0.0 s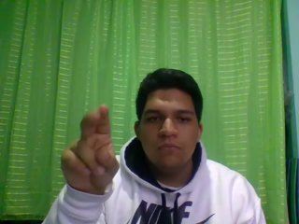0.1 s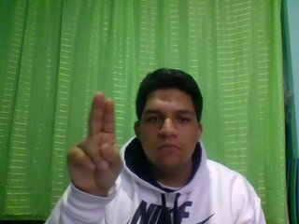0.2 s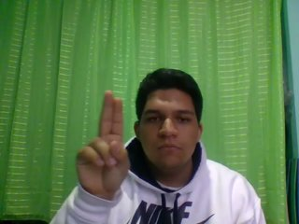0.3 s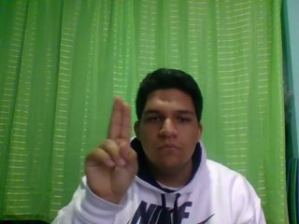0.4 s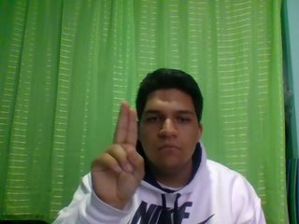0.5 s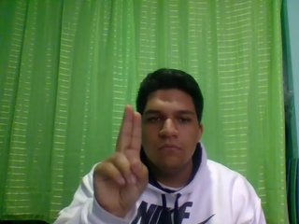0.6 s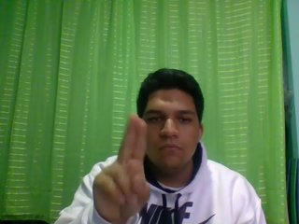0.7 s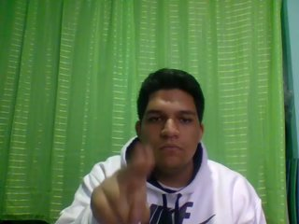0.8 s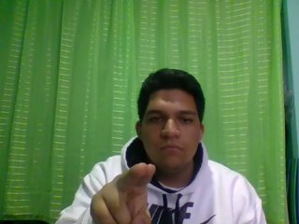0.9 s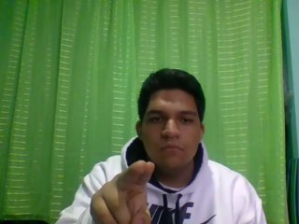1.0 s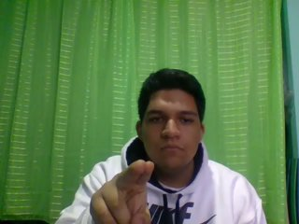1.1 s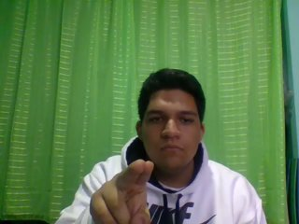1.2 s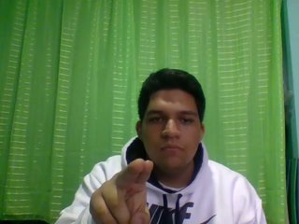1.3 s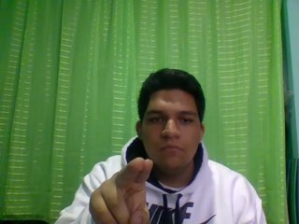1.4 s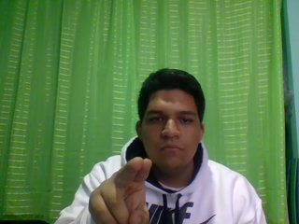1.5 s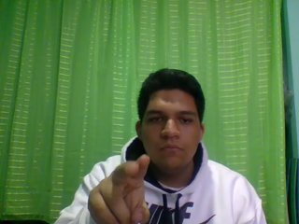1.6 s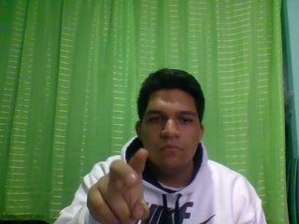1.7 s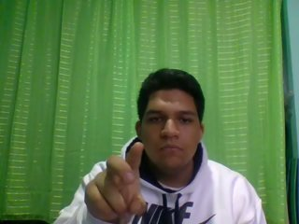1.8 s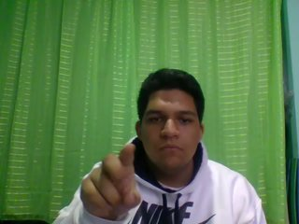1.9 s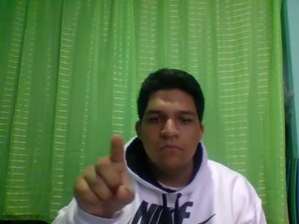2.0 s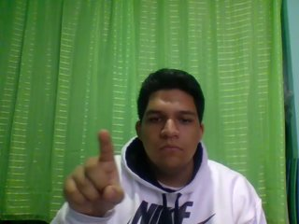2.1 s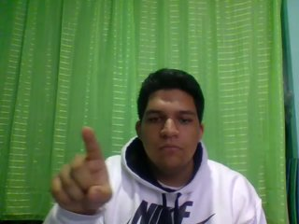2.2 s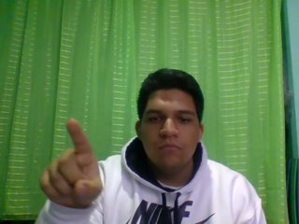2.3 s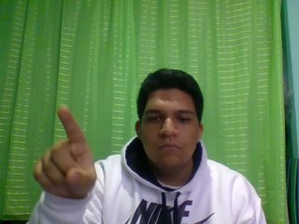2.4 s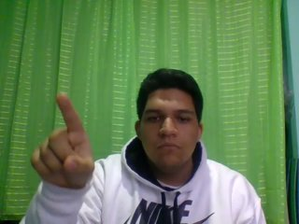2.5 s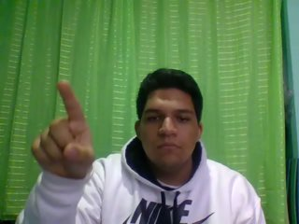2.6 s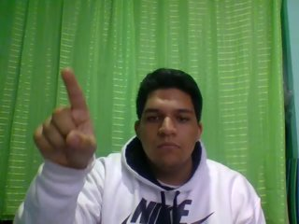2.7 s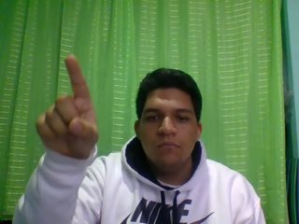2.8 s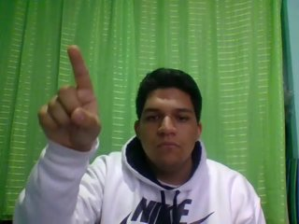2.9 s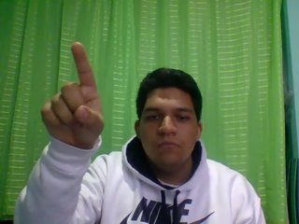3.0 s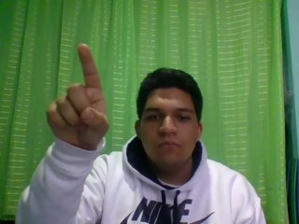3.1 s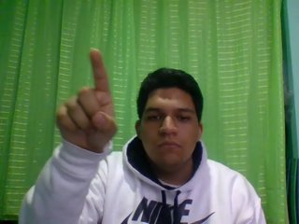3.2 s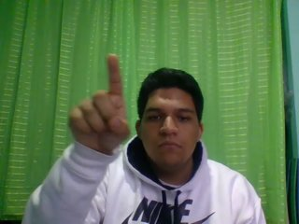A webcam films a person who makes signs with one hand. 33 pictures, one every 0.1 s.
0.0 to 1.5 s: Click with two fingers.
1.6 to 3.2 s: Pointing with one finger.
